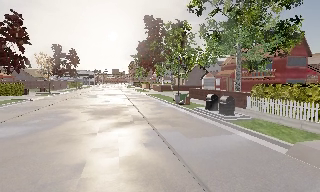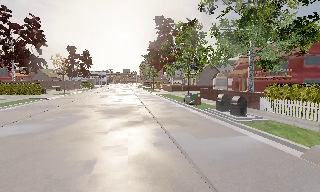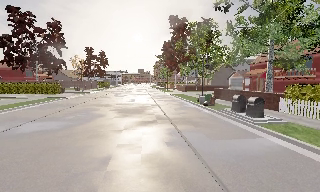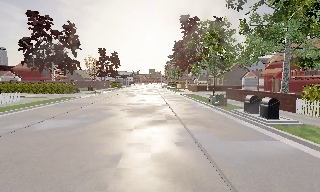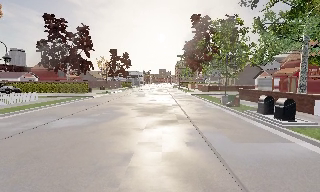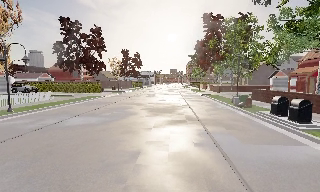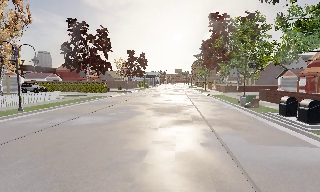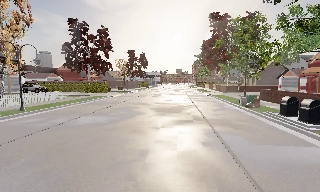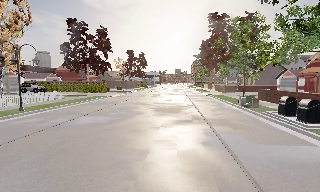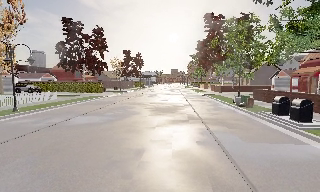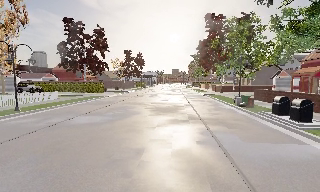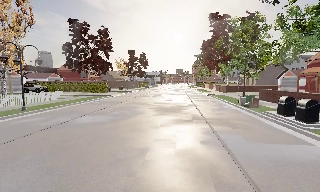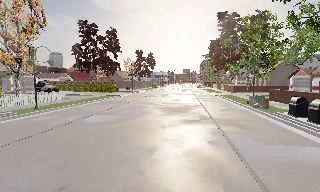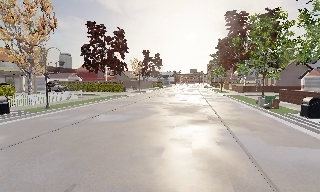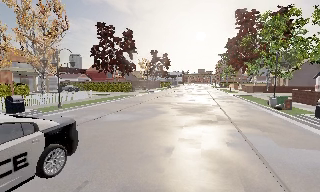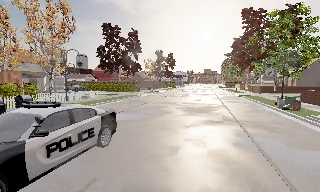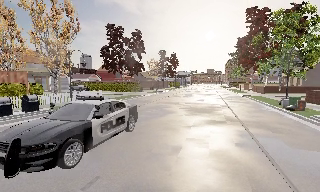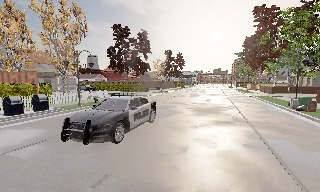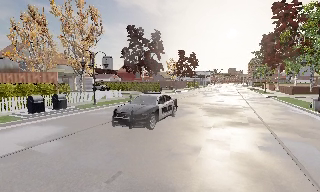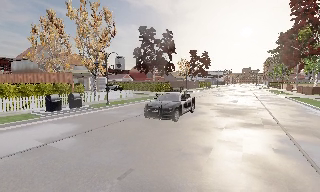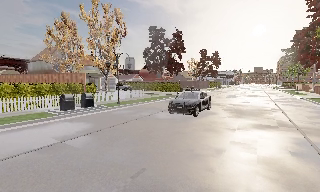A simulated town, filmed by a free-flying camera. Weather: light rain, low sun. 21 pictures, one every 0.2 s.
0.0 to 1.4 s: The scene slides to the right, as the camera pans about 20 degrees to its left.
1.4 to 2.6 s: The camera shifts only a little, or ends up much as it began.
2.6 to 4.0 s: The scene slides to the right, as the camera pans about 20 degrees to its left.
The film runs backward here.
